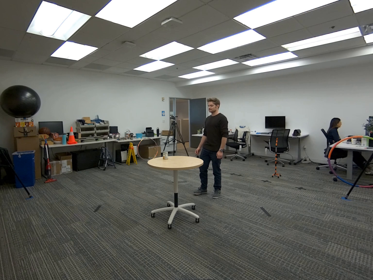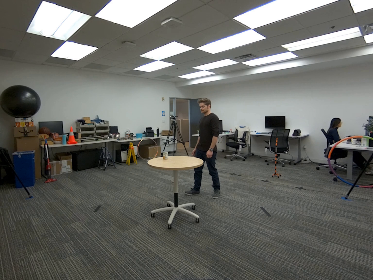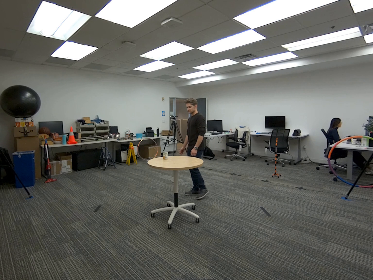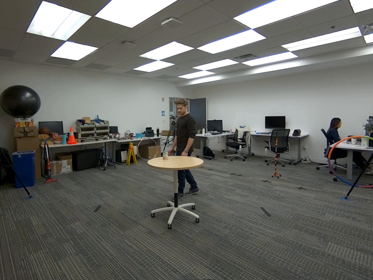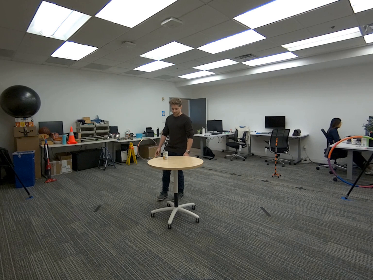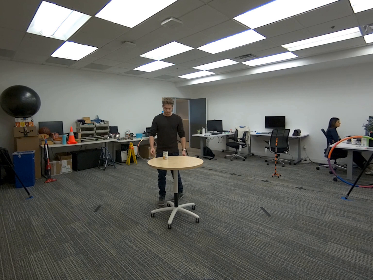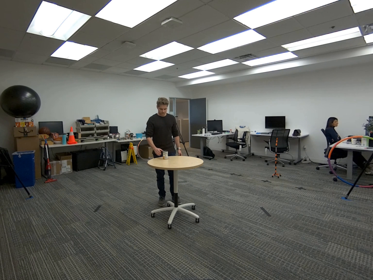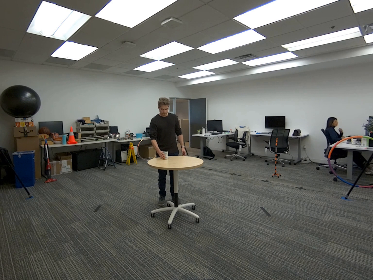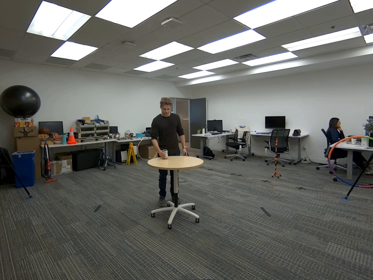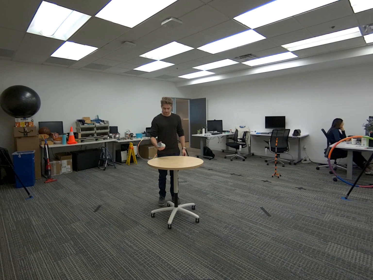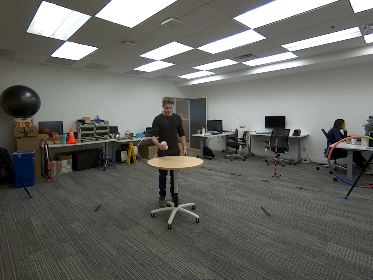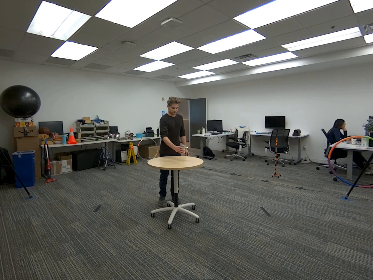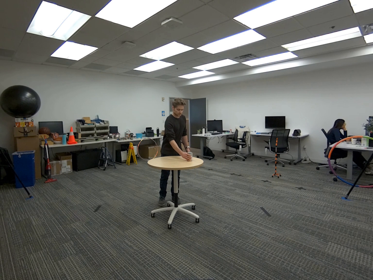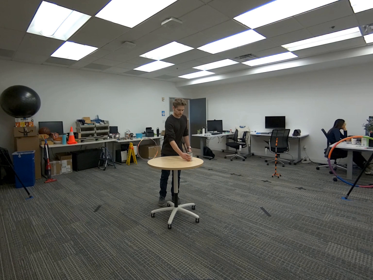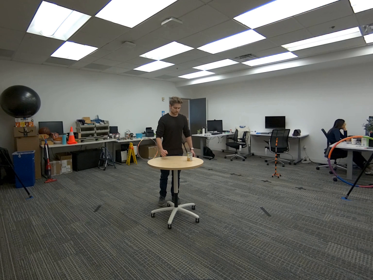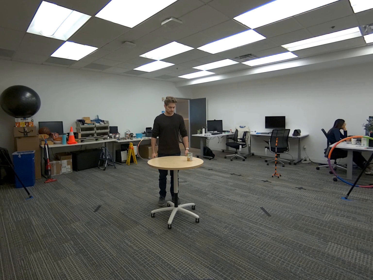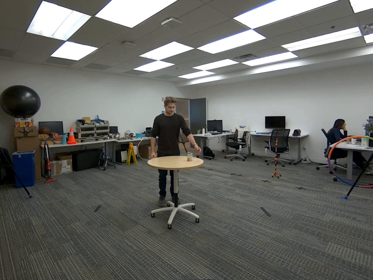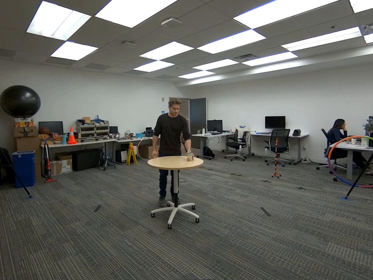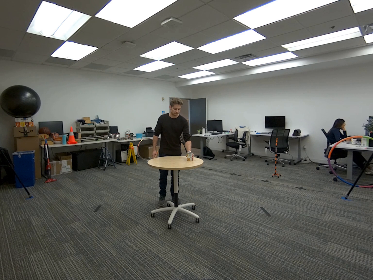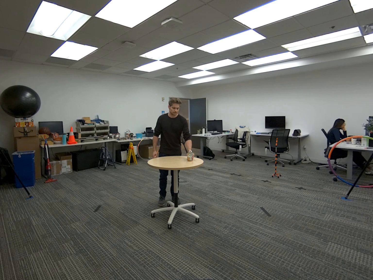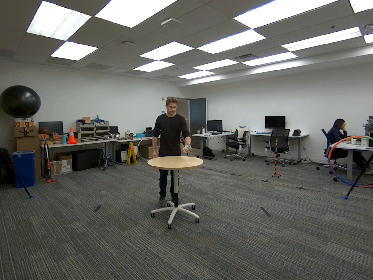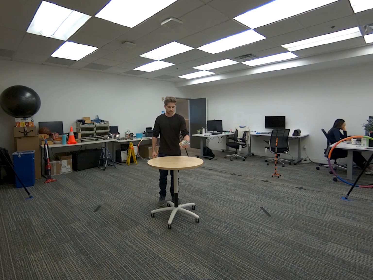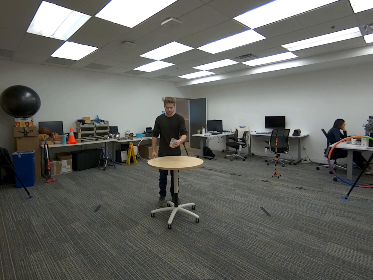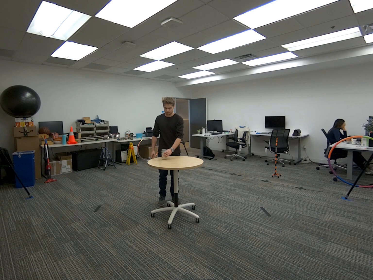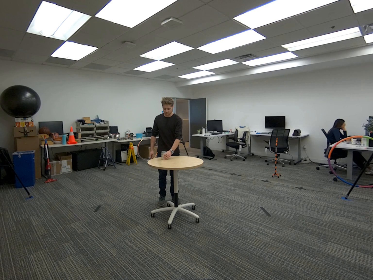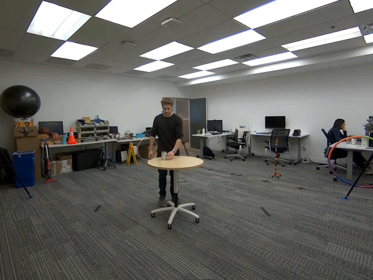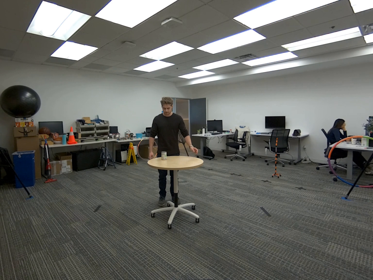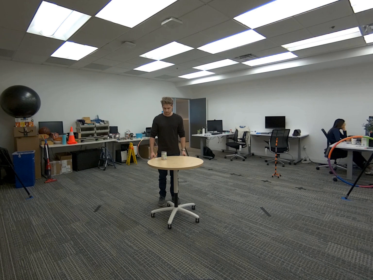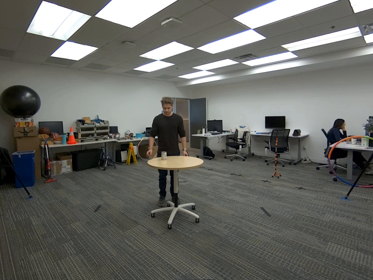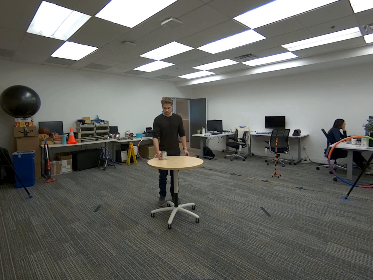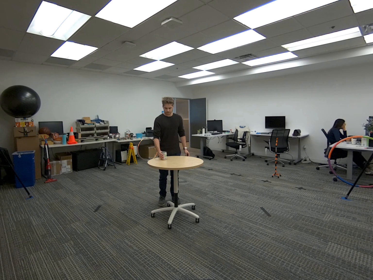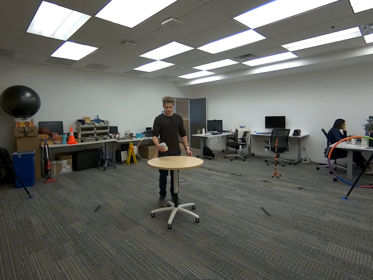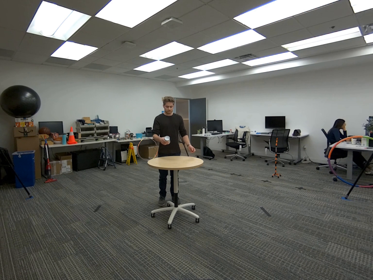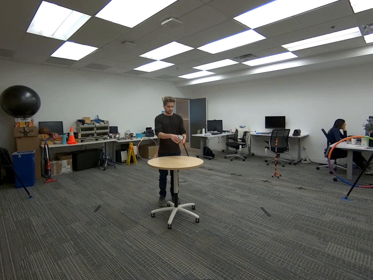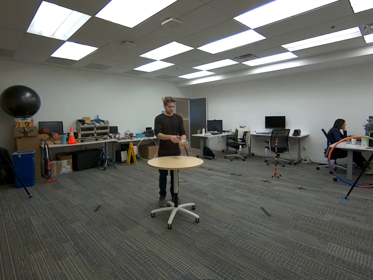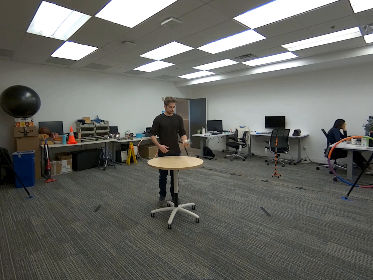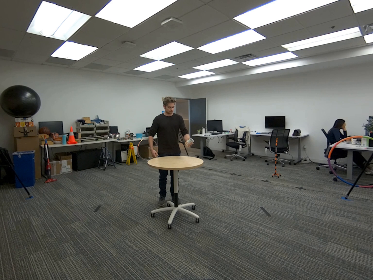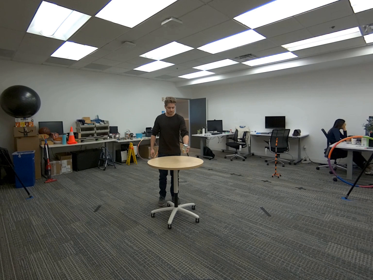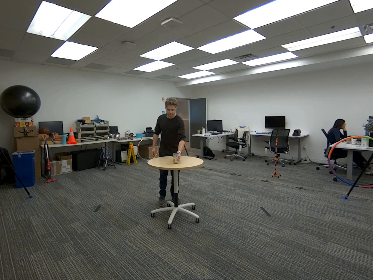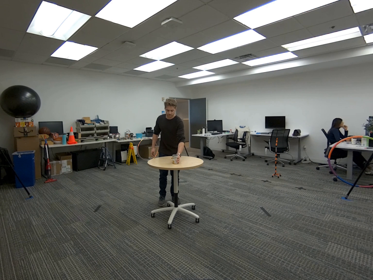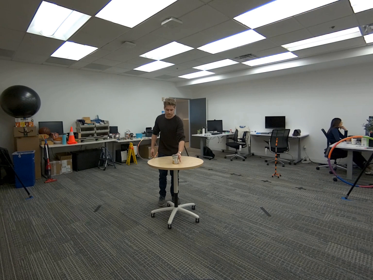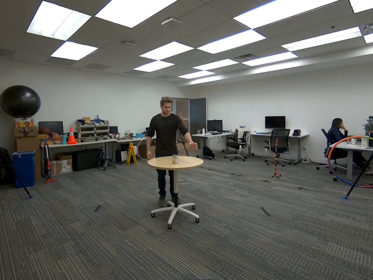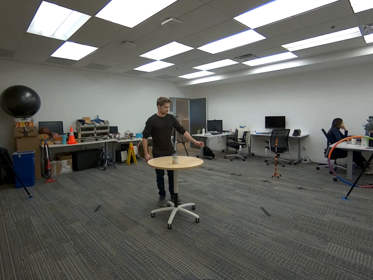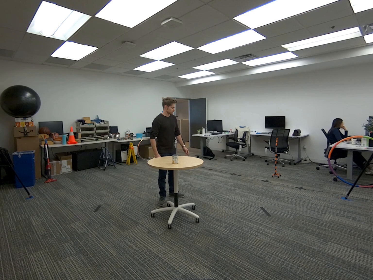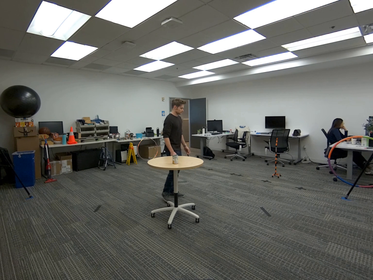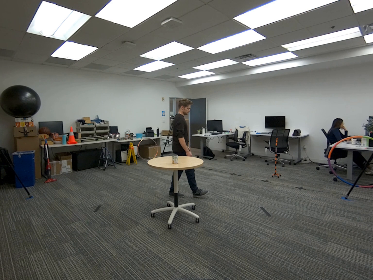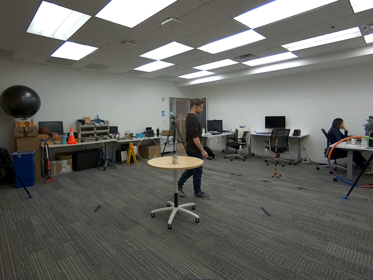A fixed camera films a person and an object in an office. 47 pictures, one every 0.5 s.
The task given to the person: Walk over to the corn can on the round table and using your right hand pick up the corn can and place in another spot on the table. Then pick up the corn can using the left hand and place again on the round table. Then pick up the corn can with the right hand and handover to the left hand and place on the round table.
